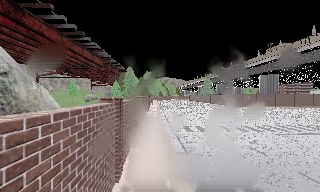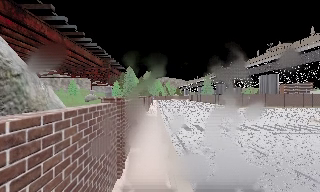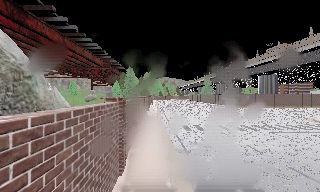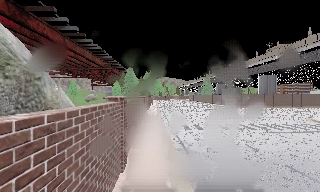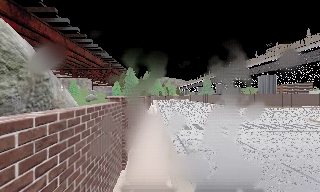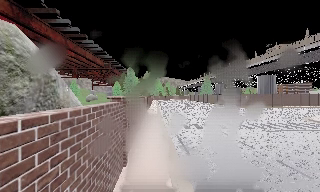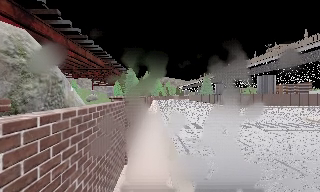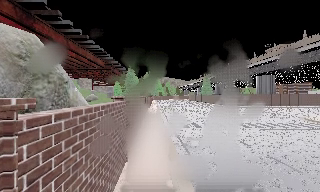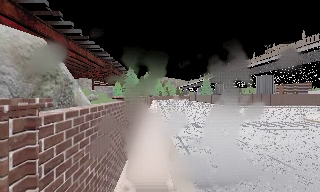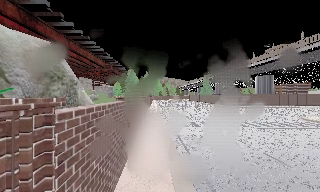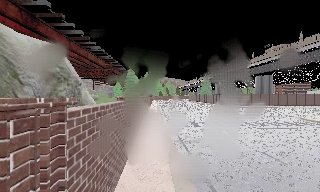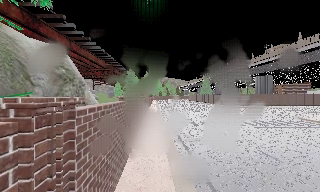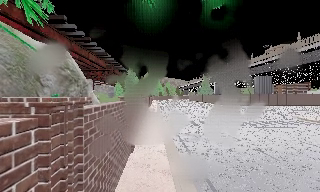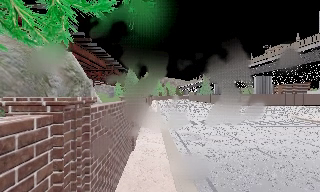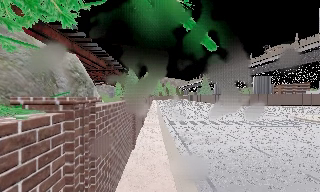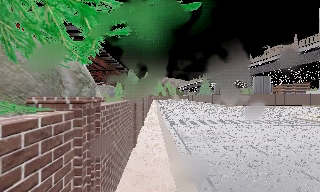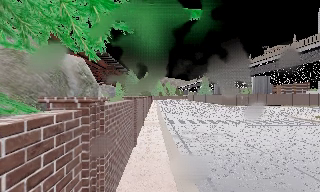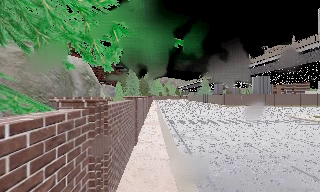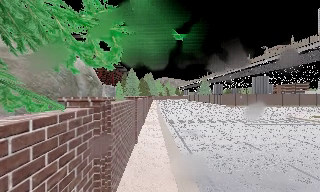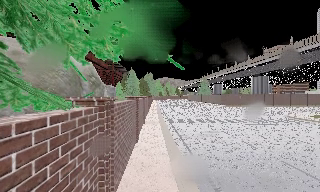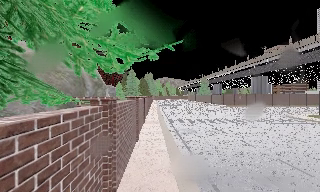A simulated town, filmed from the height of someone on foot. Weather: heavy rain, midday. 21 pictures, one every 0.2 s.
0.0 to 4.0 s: The camera travels backward, about 4 m, so what stands in front gets smaller.
The film runs backward here.
